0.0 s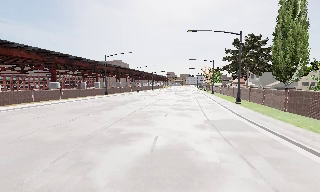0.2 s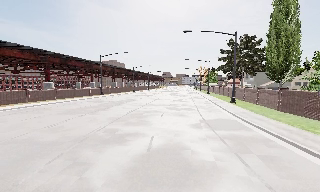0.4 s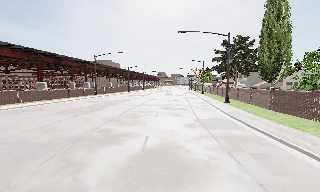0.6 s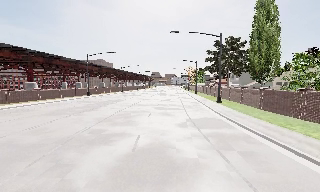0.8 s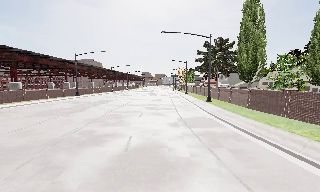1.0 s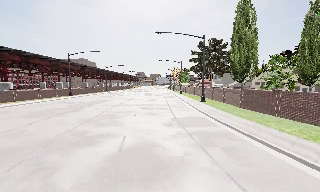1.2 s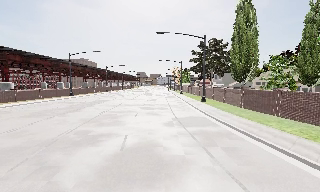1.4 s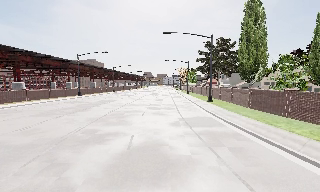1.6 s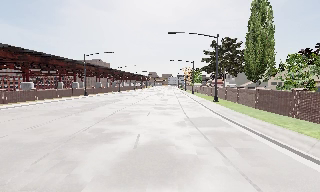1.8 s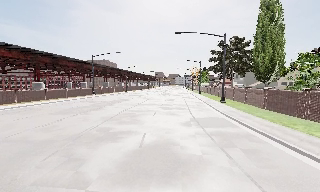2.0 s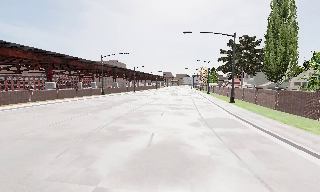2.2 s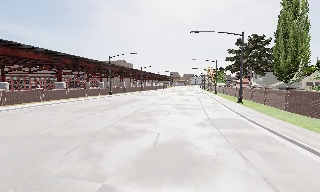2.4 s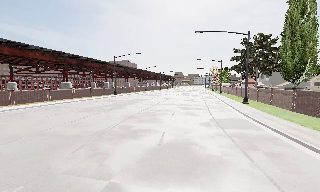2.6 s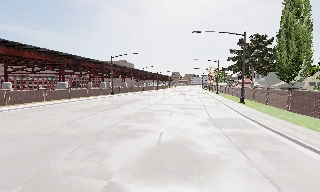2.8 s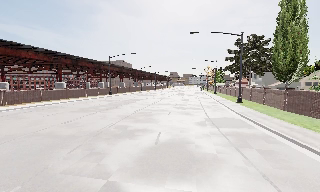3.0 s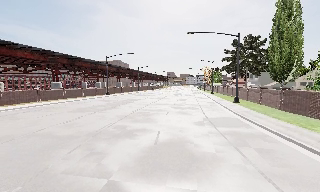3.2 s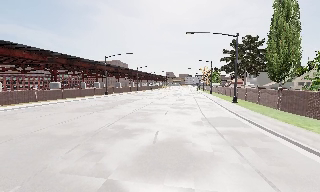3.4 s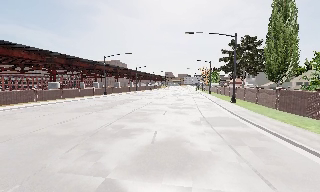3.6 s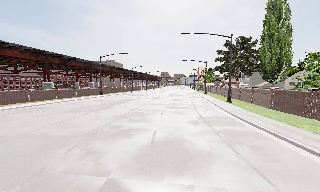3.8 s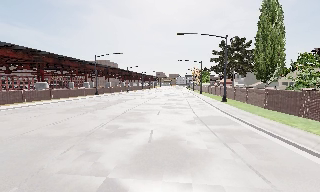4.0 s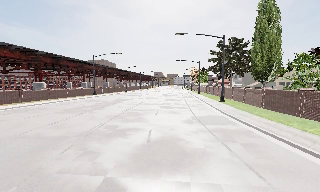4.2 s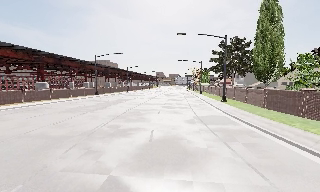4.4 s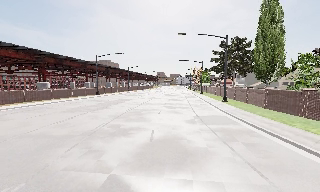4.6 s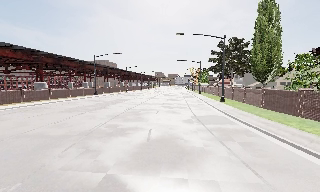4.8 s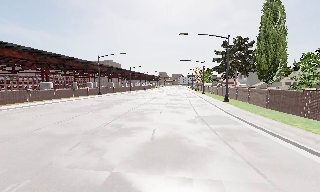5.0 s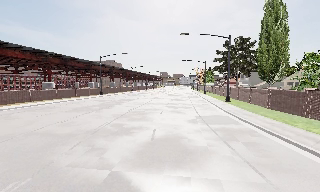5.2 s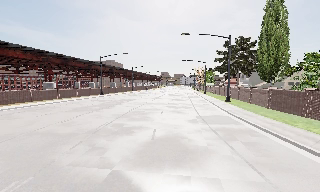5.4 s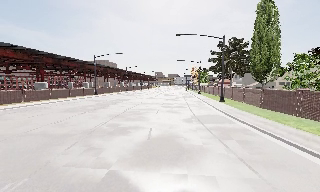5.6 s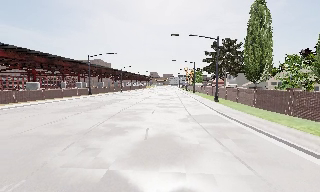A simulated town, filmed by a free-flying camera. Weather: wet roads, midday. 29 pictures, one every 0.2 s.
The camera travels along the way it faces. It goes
backward.
0.0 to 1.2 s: The camera pans to its right, which is clockwise from overhead, by about 10 degrees.
1.2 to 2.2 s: The scene slides to the right, as the camera pans about 10 degrees to its left.
2.2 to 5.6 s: The camera travels backward and to its left, about 1 m, so what stands in front gets smaller.
The film runs backward here.
